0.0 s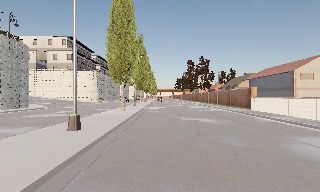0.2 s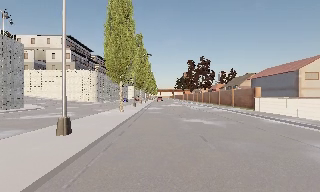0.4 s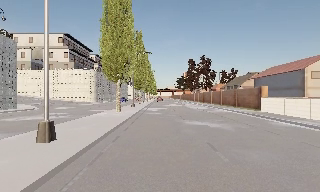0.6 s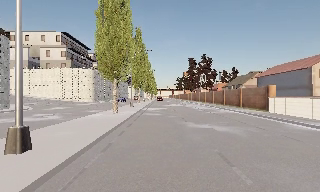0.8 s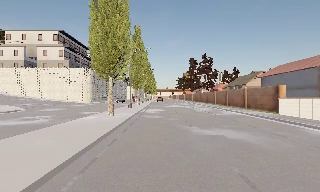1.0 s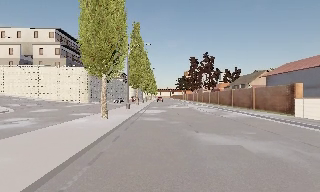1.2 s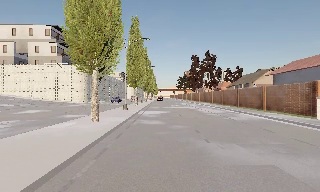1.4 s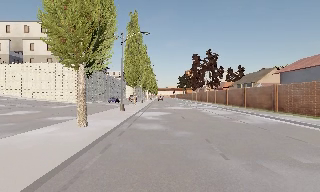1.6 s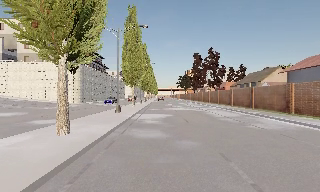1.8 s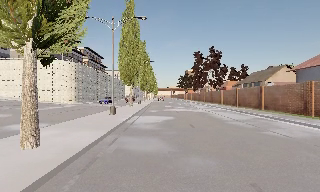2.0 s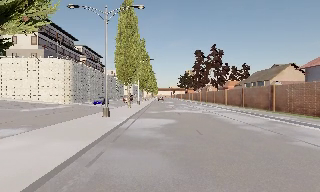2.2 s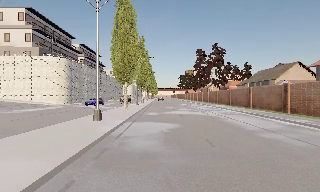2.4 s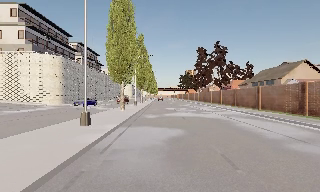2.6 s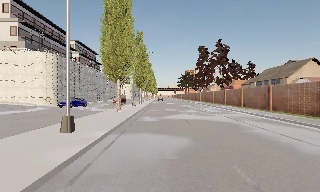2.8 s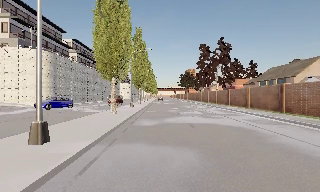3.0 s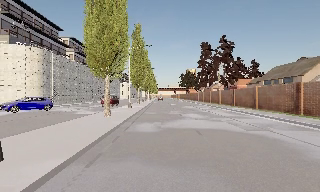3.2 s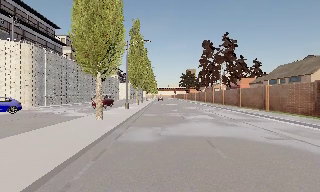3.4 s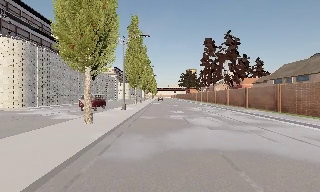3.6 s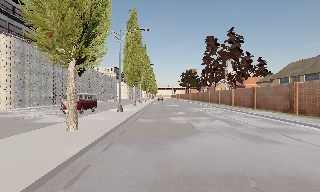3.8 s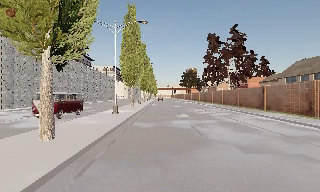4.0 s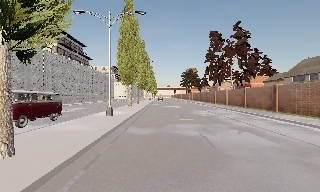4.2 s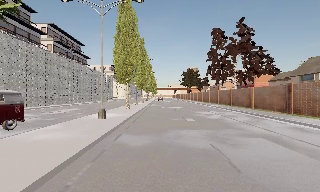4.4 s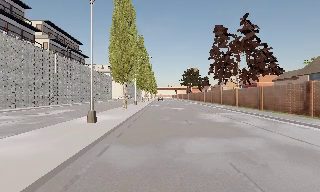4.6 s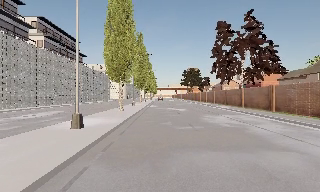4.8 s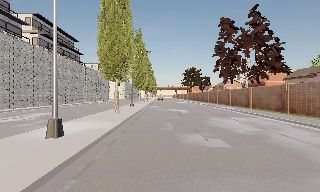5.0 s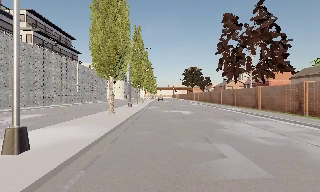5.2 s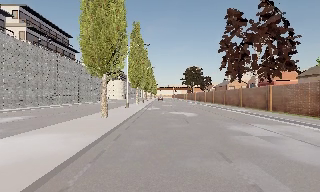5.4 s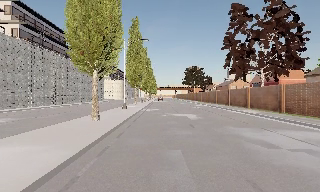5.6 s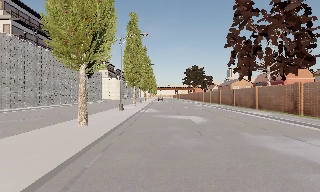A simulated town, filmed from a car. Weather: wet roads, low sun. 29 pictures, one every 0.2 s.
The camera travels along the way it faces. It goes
forward.
0.0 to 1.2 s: The camera travels forward, about 7 m, so what stands in front looms larger. It gains speed.
1.2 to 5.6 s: The camera travels forward, about 35 m, so what stands in front looms larger.
The film runs forward here.
